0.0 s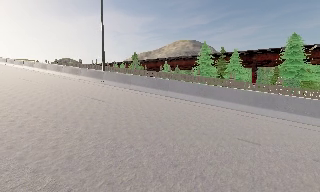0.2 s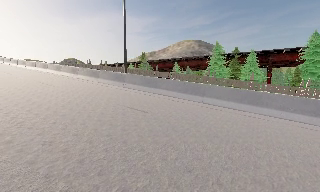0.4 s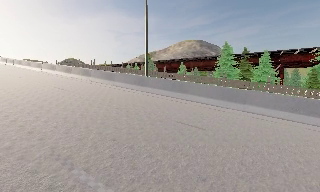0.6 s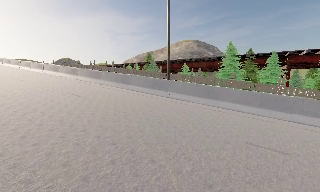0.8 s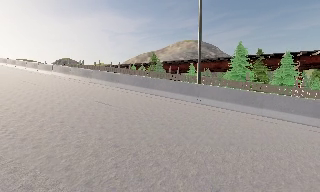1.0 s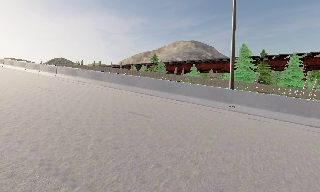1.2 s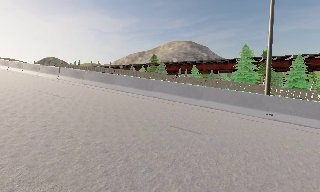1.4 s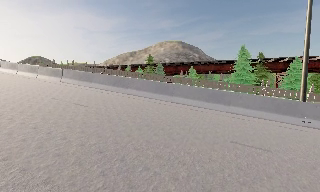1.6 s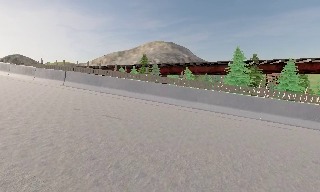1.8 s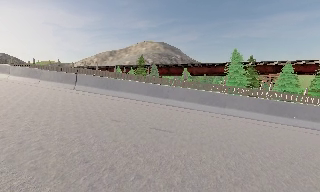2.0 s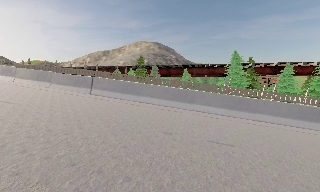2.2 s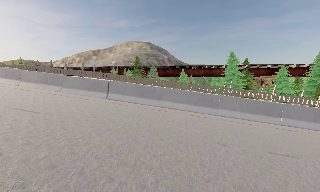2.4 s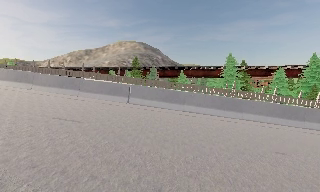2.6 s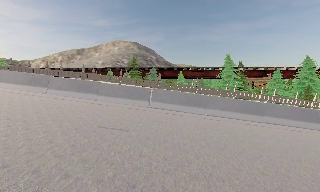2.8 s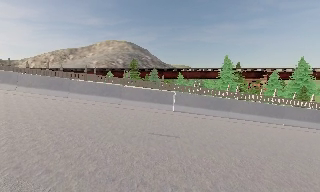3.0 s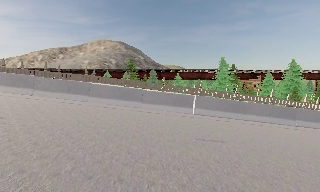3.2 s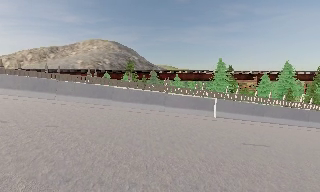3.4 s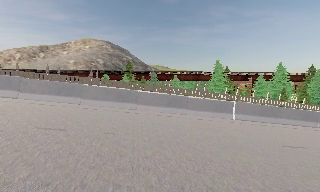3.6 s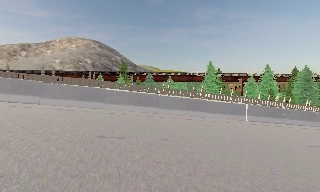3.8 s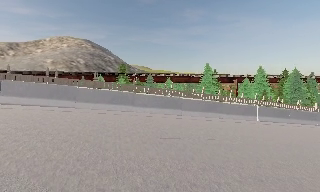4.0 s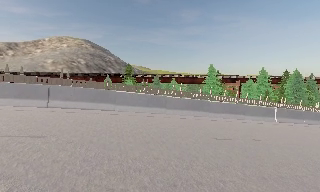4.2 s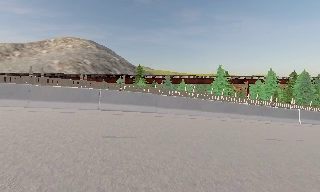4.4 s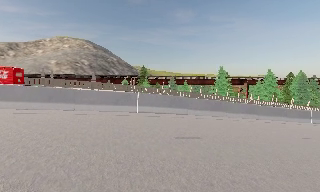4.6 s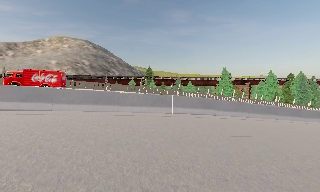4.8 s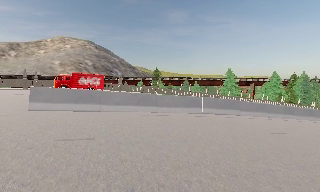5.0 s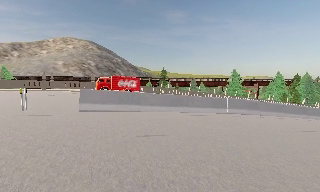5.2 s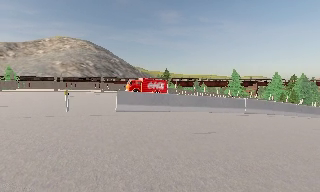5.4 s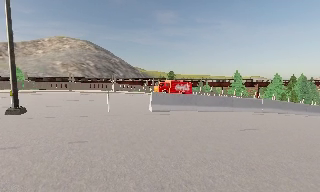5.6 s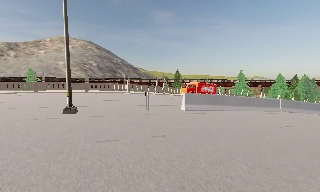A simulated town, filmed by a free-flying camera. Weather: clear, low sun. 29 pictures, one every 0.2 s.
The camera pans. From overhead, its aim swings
clockwise.
0.0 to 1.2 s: The camera travels to its left and forward, about 13 m, so close, fixed things drift to the right.
1.2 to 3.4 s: The camera pans to its right, which is clockwise from overhead, by about 35 degrees. It travels to its left, about 20 m, so close, fixed things drift to the right.
3.4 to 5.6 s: The camera pans to its right, which is clockwise from overhead, by about 15 degrees. It travels to its left, about 25 m, so close, fixed things drift to the right.
The film runs backward here.
